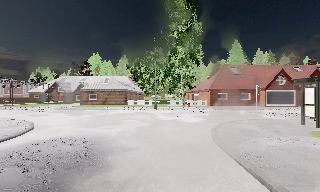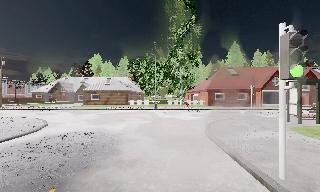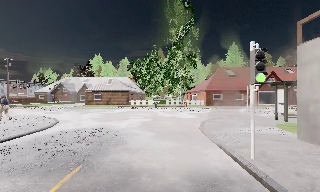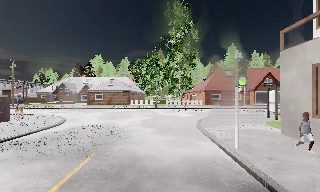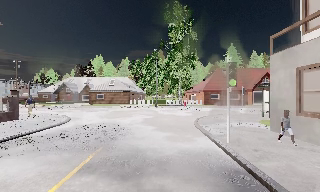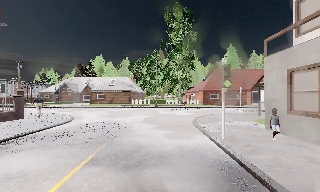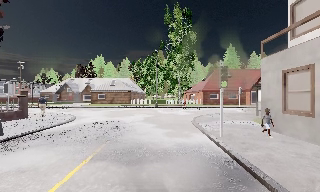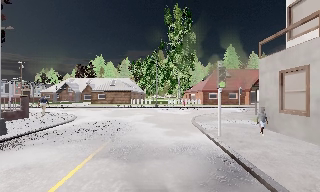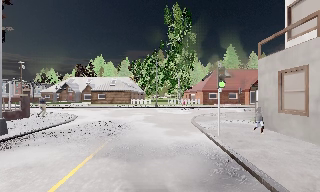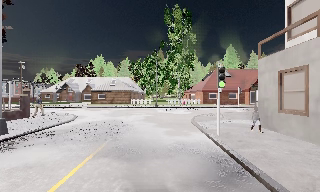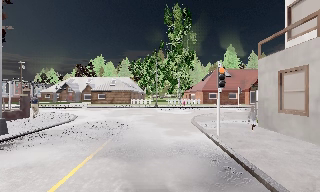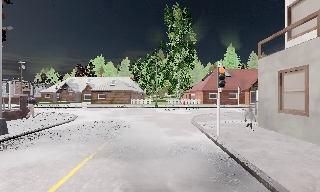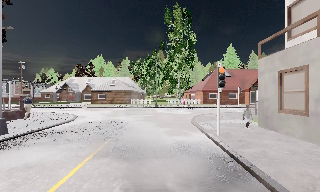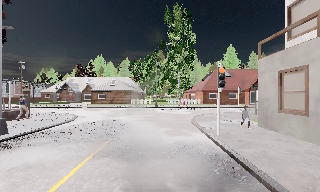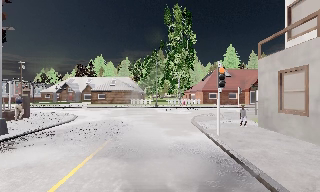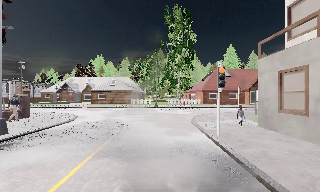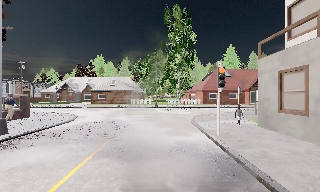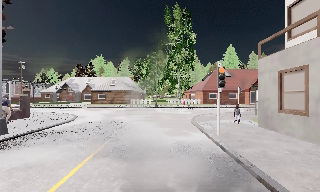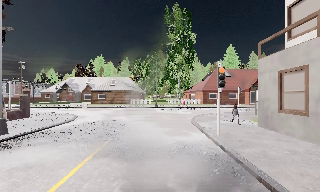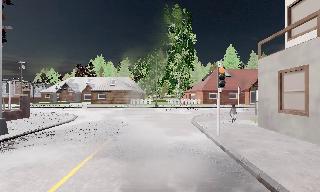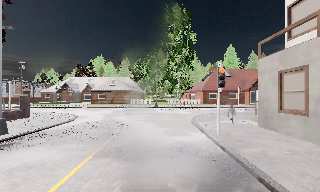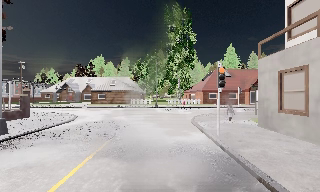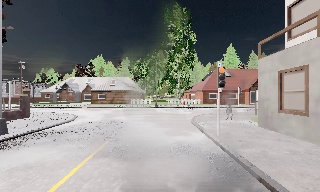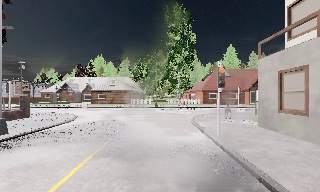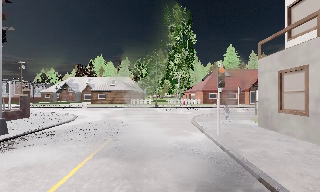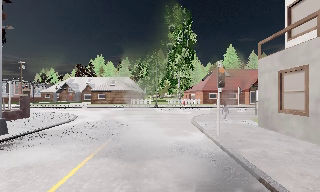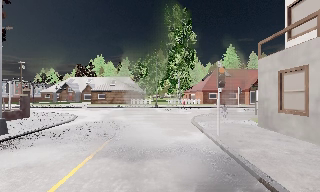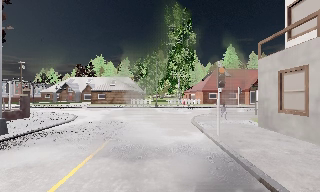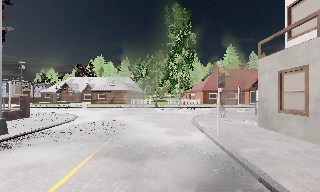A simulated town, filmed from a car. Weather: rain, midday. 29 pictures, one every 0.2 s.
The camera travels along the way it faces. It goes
backward.
0.0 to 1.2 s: The camera travels backward, about 4.5 m, so what stands in front gets smaller. It loses speed.
1.2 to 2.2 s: The camera shifts only a little, or ends up much as it began.
2.2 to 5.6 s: The camera keeps its place and its aim.
The film runs backward here.
